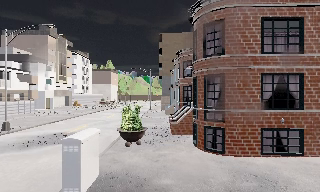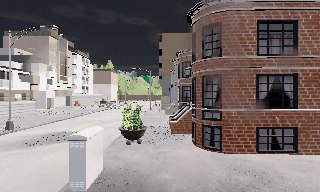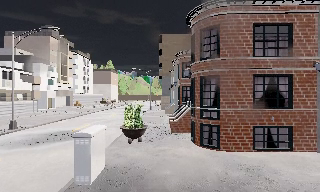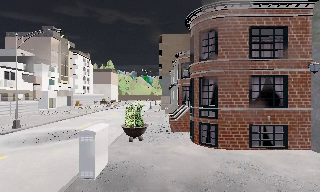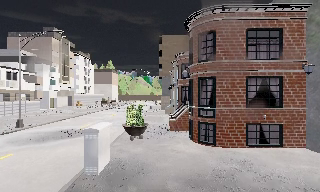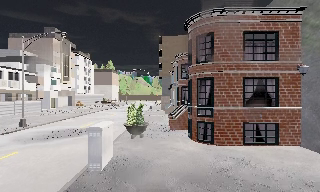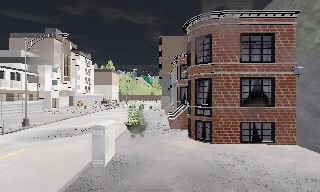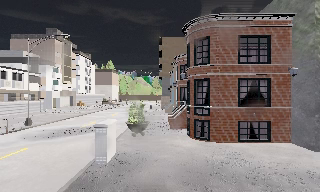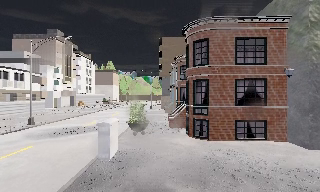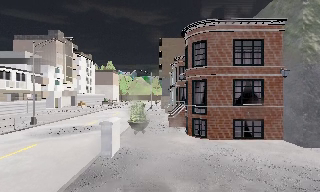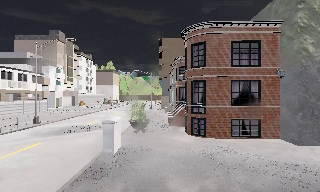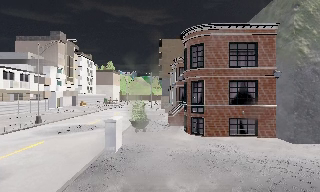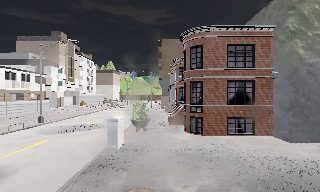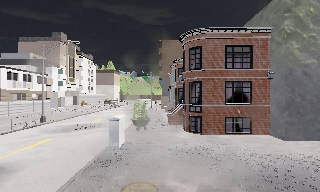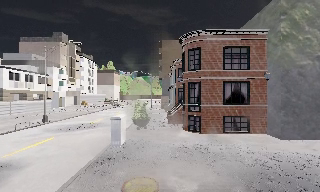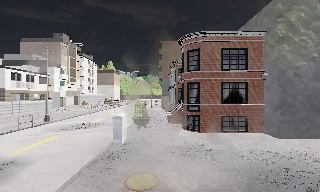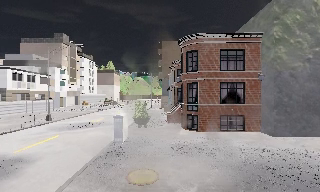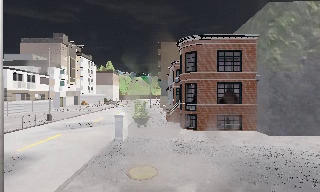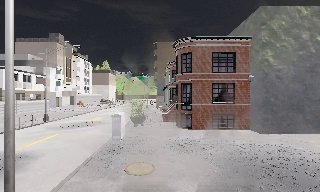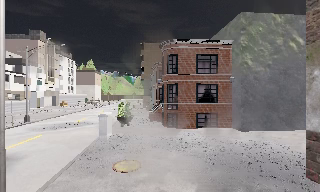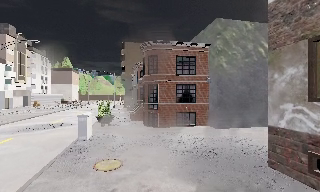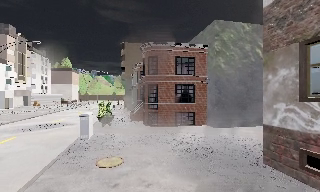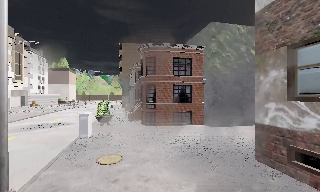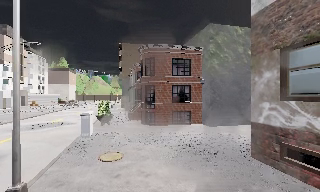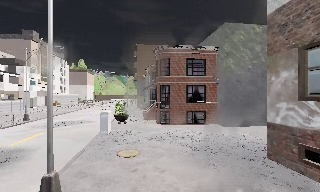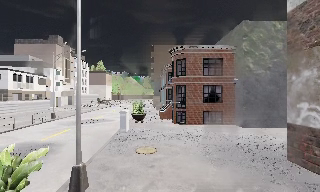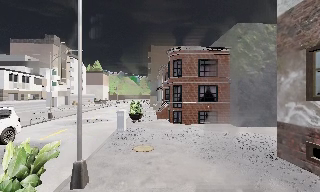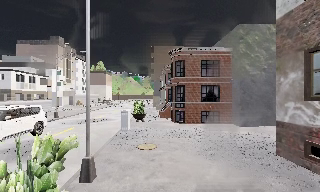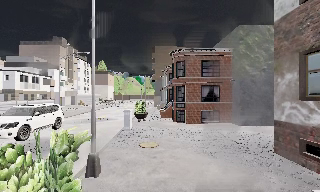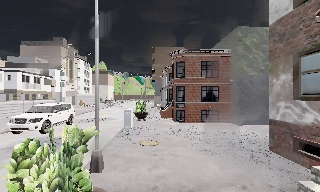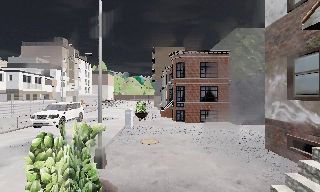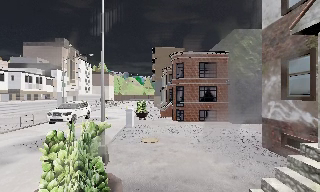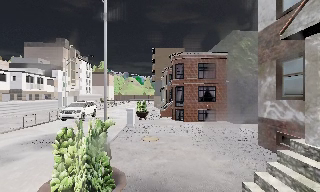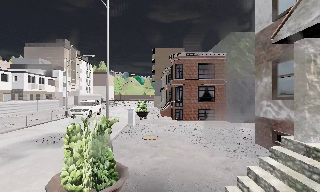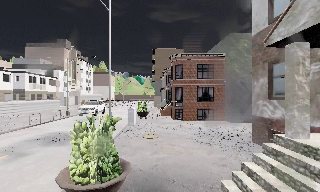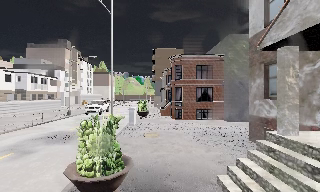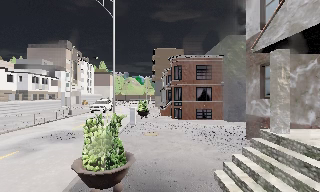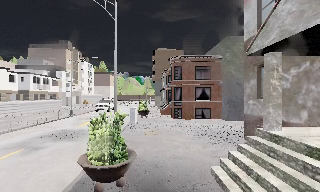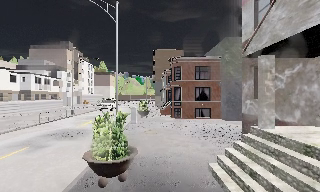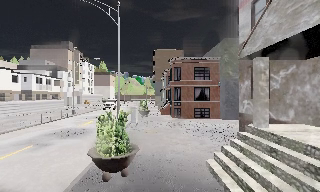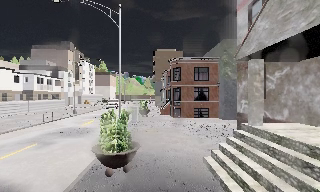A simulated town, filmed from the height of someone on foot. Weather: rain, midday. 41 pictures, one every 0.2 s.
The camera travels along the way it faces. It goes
backward.
0.0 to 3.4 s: The camera travels backward, about 5 m, so what stands in front gets smaller.
3.4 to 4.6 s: The scene slides to the left, as the camera pans about 15 degrees to its right. It travels backward, about 1.5 m, so what stands in front gets smaller.
4.6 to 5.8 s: The scene slides to the right, as the camera pans about 10 degrees to its left. It travels backward, about 1.5 m, so what stands in front gets smaller.
5.8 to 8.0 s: The camera travels backward, about 3 m, so what stands in front gets smaller.
The film runs backward here.
